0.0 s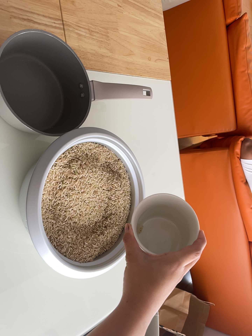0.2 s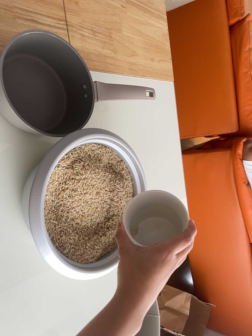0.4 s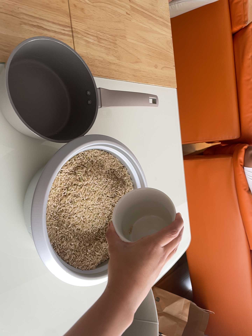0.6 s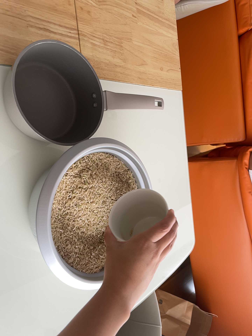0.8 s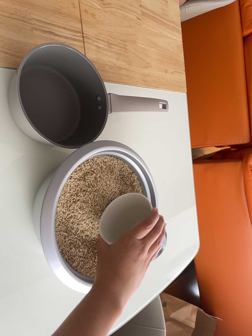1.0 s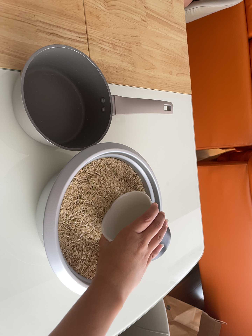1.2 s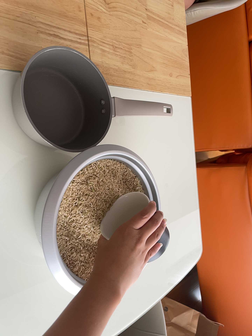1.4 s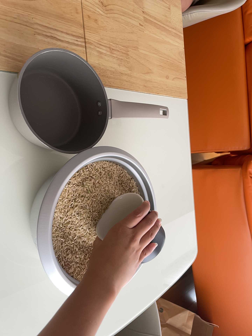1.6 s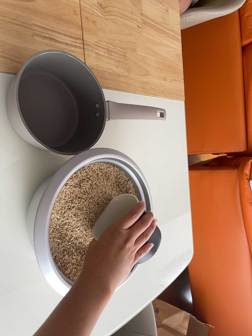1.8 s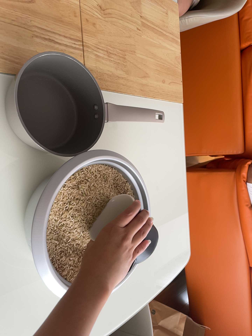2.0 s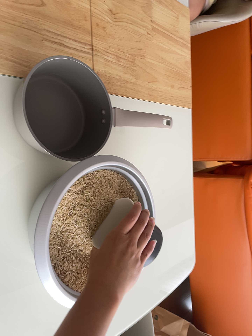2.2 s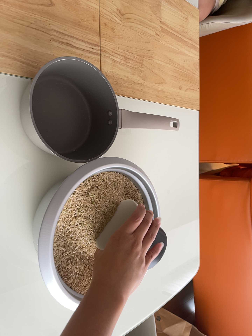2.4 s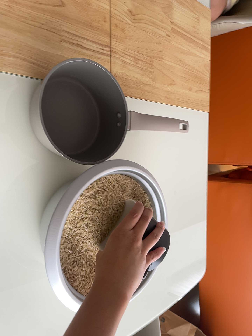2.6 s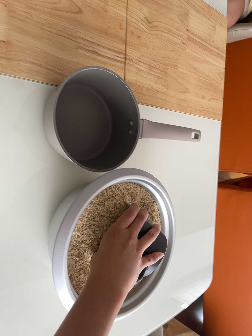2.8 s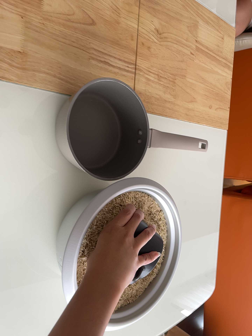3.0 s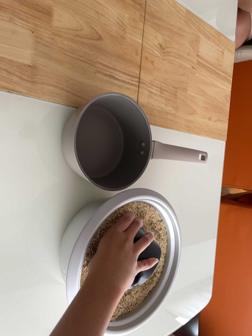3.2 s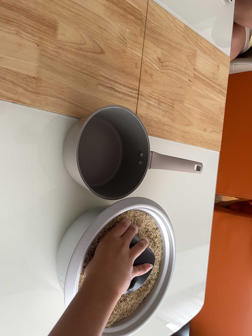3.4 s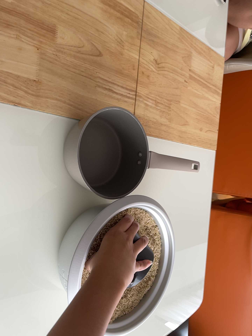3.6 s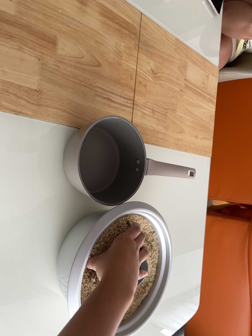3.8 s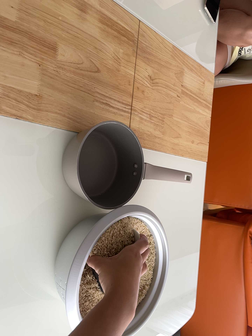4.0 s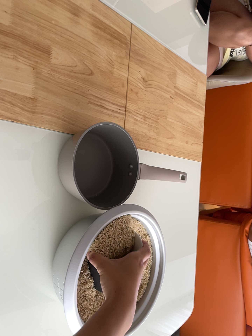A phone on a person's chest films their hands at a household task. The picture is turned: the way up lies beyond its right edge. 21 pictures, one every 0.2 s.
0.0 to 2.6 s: The camera travels toward the top of its view, about 6 cm, so close, fixed things drift downward. It rolls about its line of sight by about 10 degrees, and the scene rotates clockwise.
2.6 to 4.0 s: The camera travels backward and to its left, about 9 cm, so what stands in front gets smaller.
The film runs forward here.
